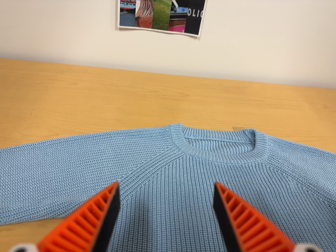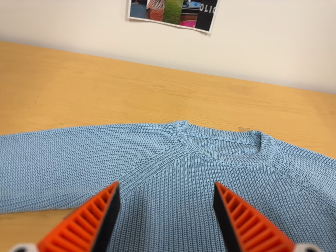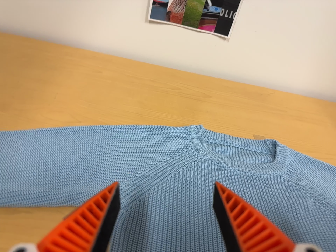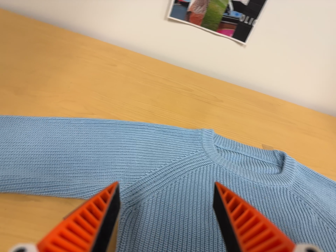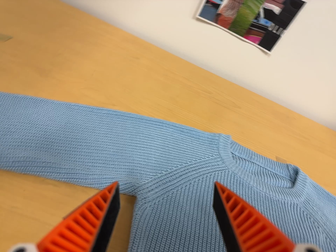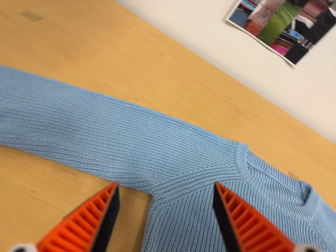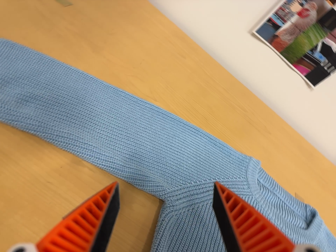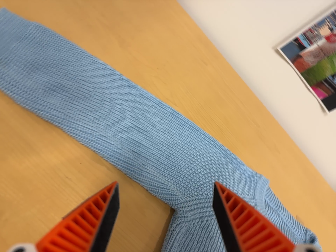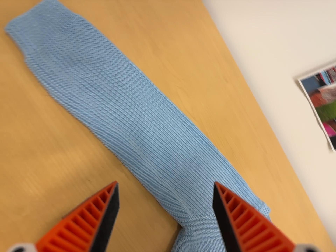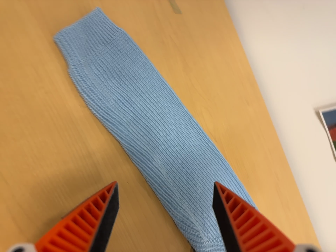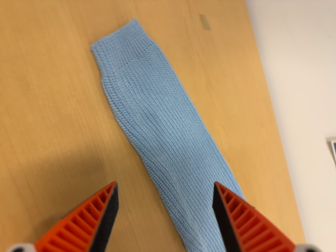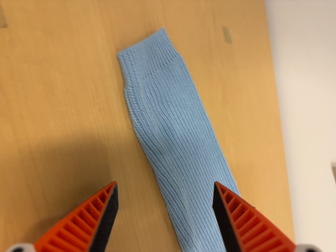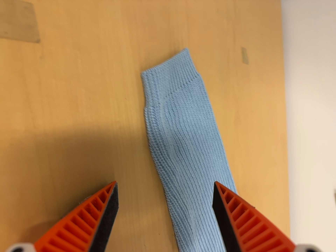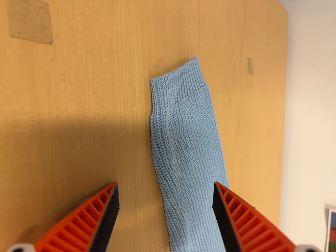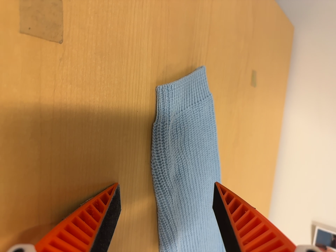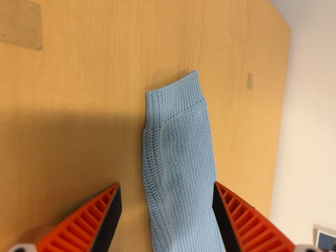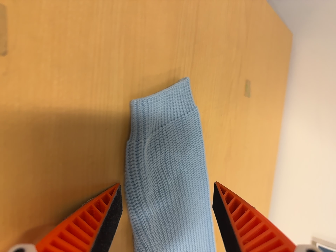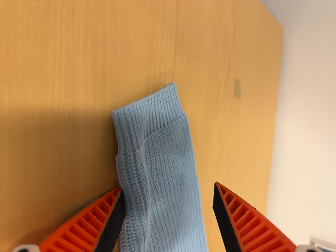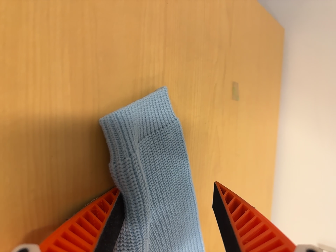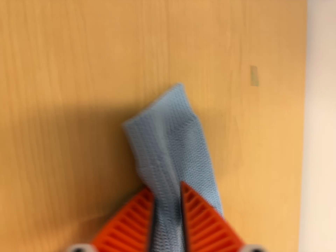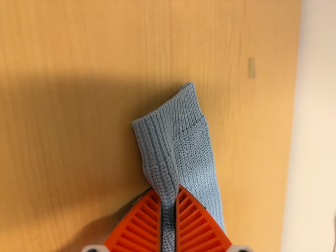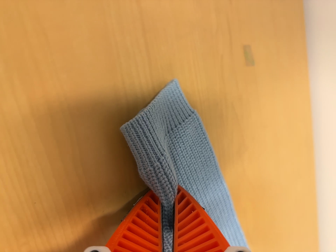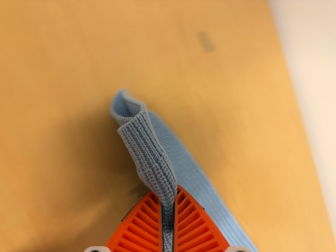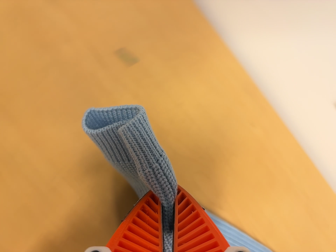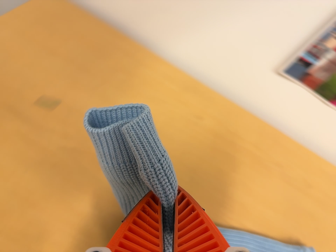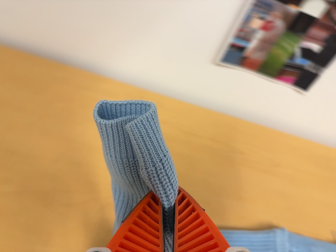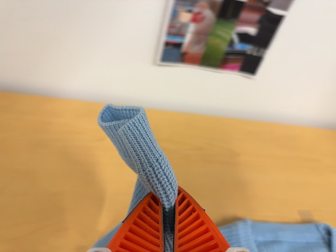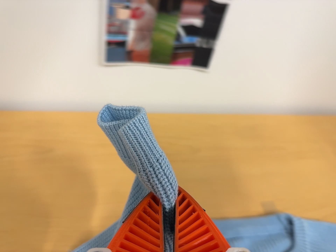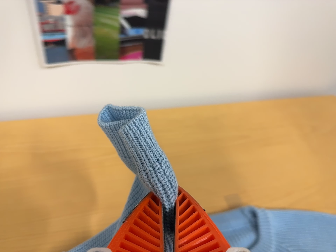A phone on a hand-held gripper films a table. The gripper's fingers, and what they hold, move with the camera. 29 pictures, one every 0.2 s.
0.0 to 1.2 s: The camera travels to its left, about 14 cm, so close, fixed things drift to the right. It rolls about its line of sight by about 35 degrees, and the scene rotates clockwise.
1.2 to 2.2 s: The camera travels to its left and toward the top of its view, about 18 cm, so close, fixed things drift to the right. It rolls about its line of sight by about 40 degrees, and the scene rotates clockwise.
2.2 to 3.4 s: The camera travels toward the top of its view and forward, about 8 cm, so close, fixed things drift downward. It rolls about its line of sight by about 15 degrees, and the scene rotates clockwise.
3.4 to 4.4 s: The camera pans to its left by about 10 degrees. It travels to its right, about 10 cm. It rolls about its line of sight by about 25 degrees, and the scene rotates counterclockwise.
4.4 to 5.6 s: The camera travels to its right, about 40 cm, so close, fixed things drift to the left. It rolls about its line of sight by about 75 degrees, and the scene rotates counterclockwise.
The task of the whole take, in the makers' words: left arm across.
The film runs forward here.
